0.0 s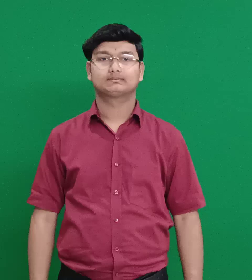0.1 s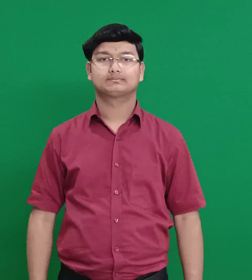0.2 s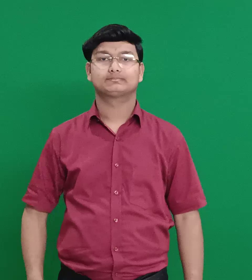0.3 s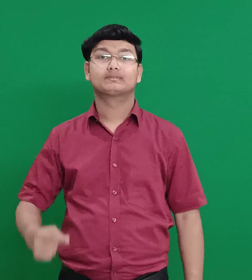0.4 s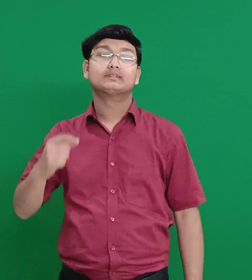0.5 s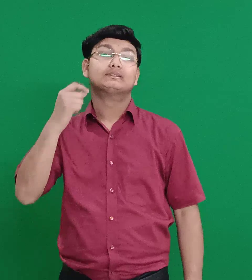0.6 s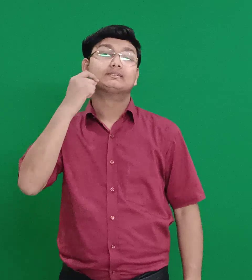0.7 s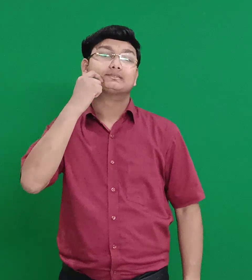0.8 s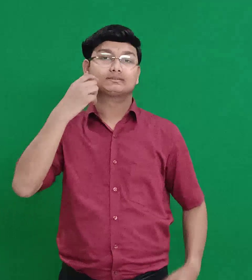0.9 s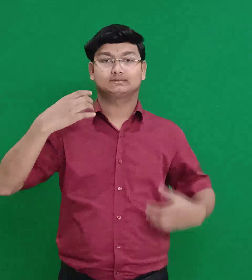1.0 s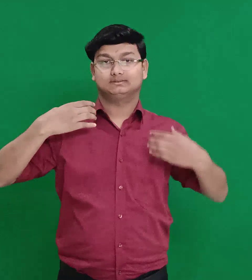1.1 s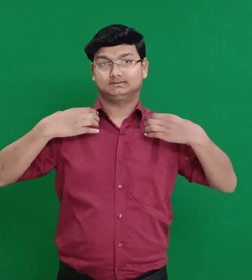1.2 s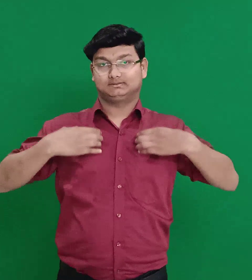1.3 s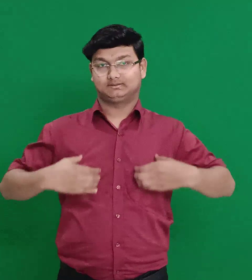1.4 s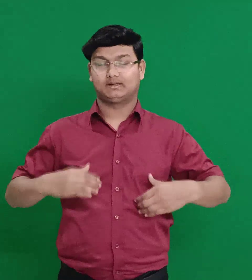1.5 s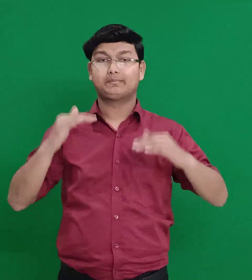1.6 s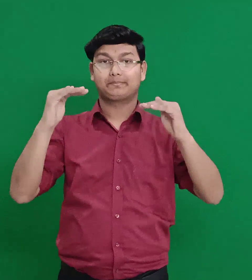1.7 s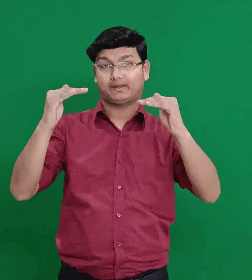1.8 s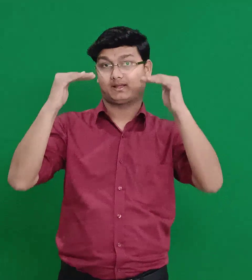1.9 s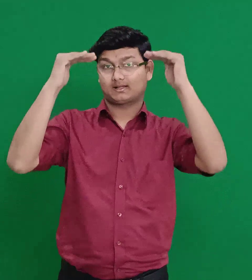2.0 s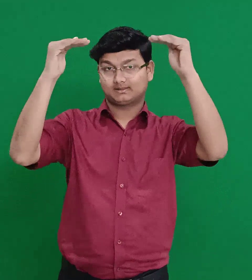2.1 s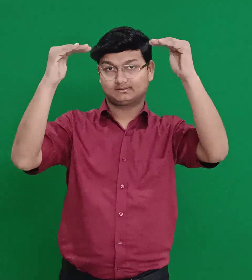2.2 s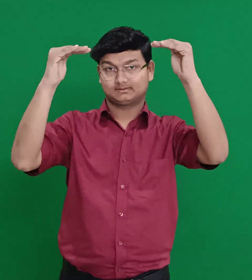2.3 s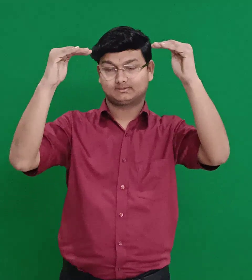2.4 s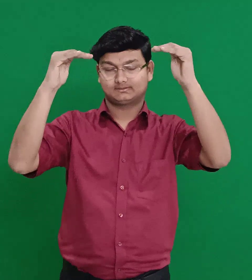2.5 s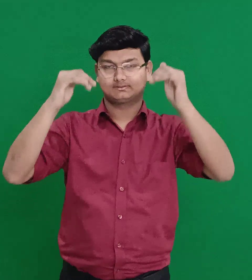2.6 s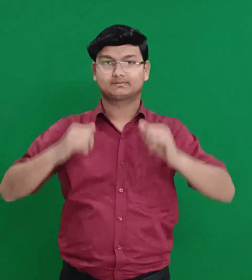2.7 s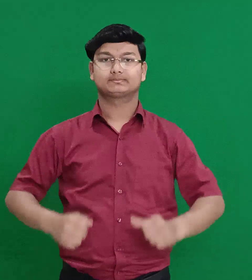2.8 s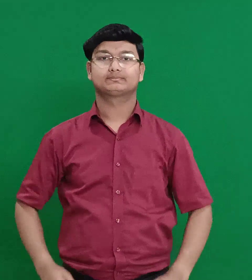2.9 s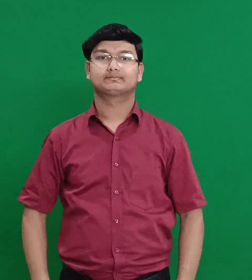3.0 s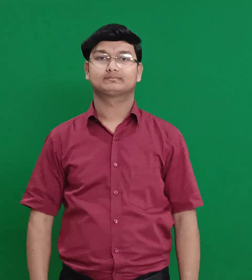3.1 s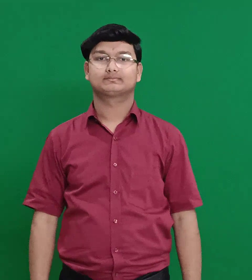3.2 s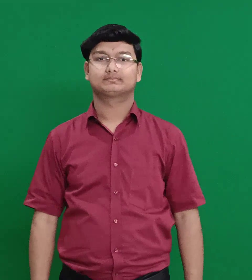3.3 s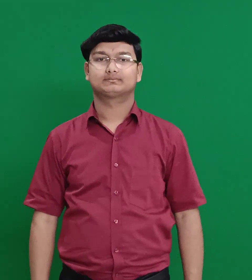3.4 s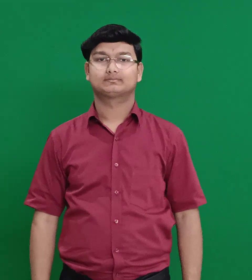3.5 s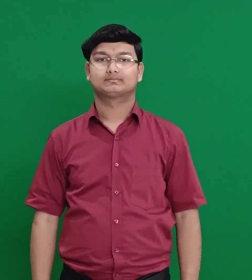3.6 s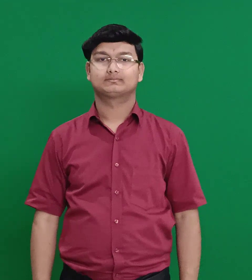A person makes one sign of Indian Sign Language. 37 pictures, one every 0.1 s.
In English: ananias
